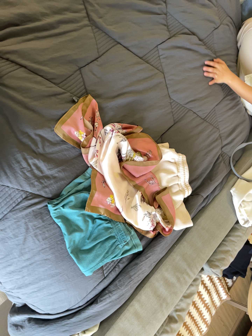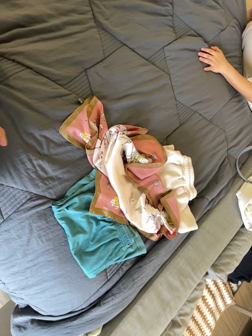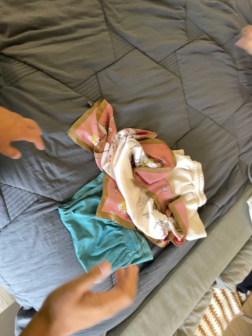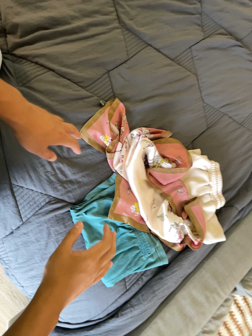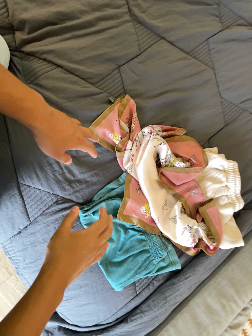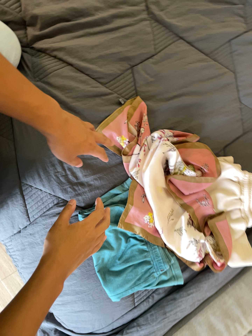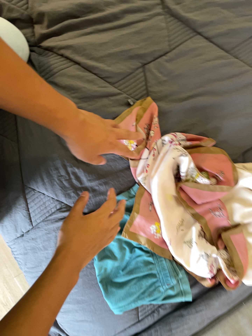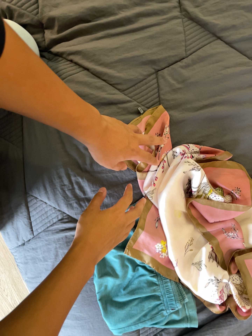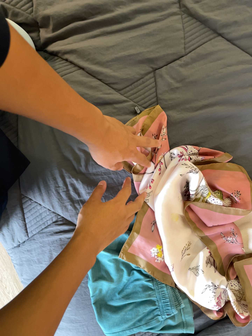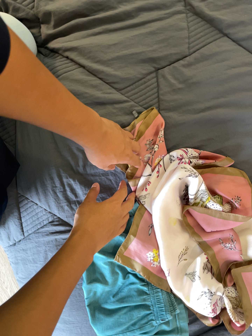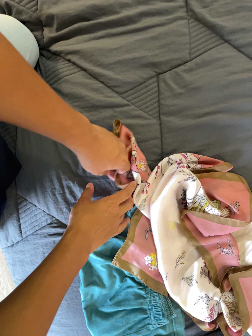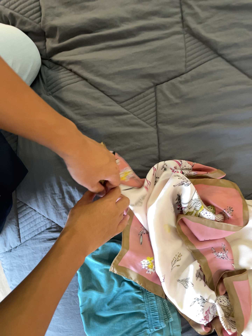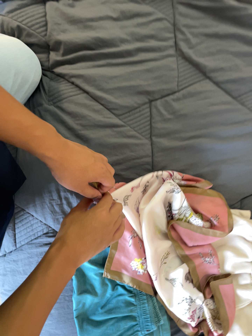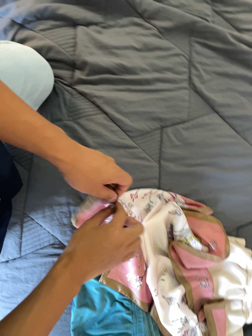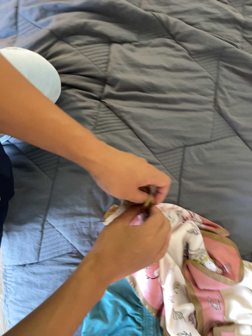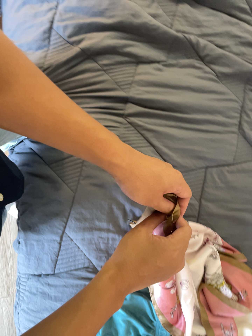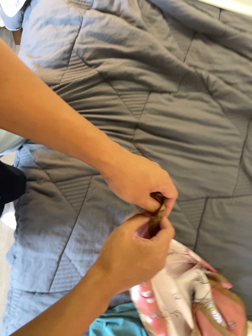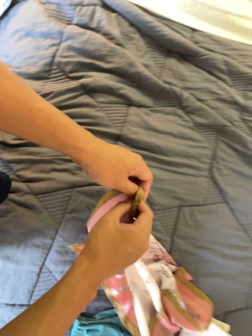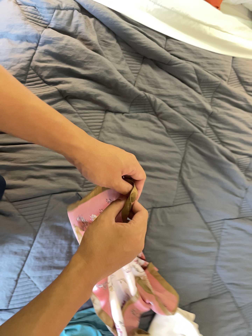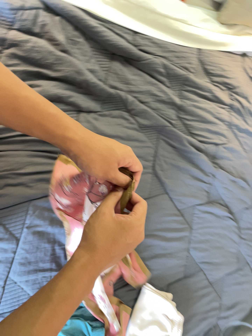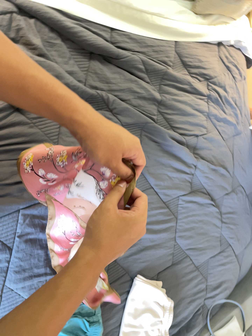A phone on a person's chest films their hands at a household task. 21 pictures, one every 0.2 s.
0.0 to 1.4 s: The camera pans to its left by about 25 degrees. It travels forward and to its right, about 24 cm, so what stands in front looms larger. It rolls about its line of sight by about 10 degrees, and the scene rotates clockwise.
1.4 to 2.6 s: The camera travels to its left and backward, about 10 cm. Its aim tips toward the top of its view by about 10 degrees, and the scene shifts downward. It rolls about its line of sight by about 10 degrees, and the scene rotates clockwise.
2.6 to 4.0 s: The camera pans to its right by about 25 degrees. It travels toward the top of its view, to its left and backward, about 34 cm, so close, fixed things drift downward. It rolls about its line of sight by about 10 degrees, and the scene rotates clockwise.
The film runs forward here.
